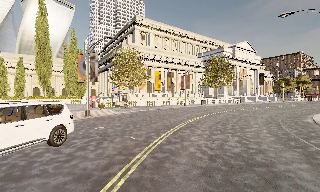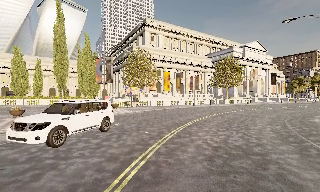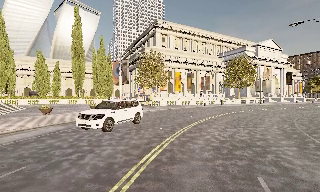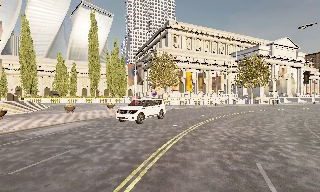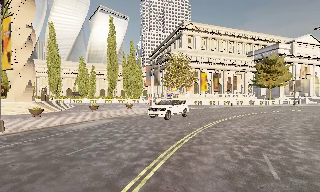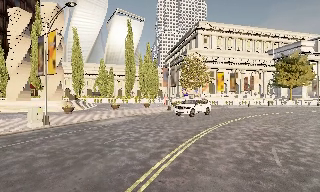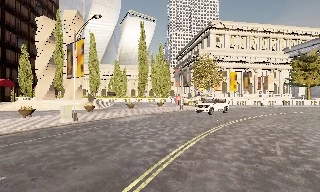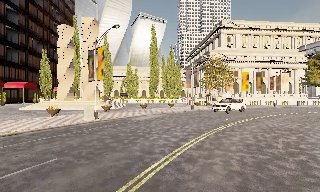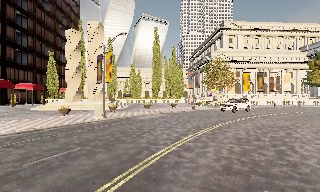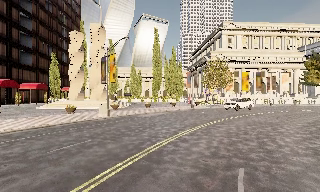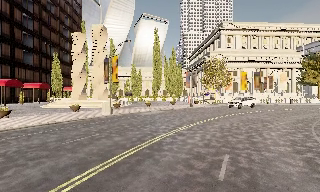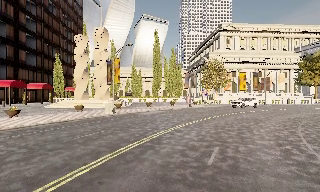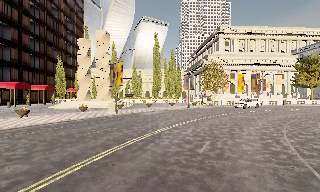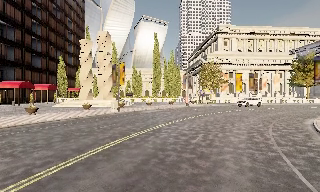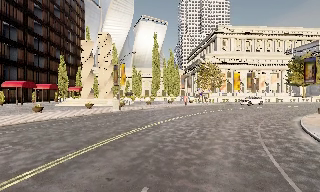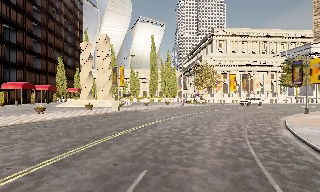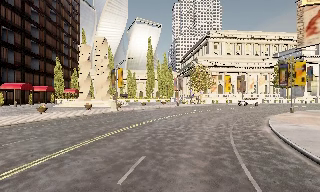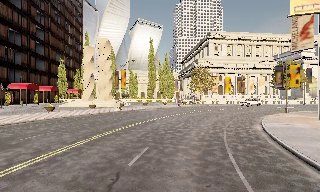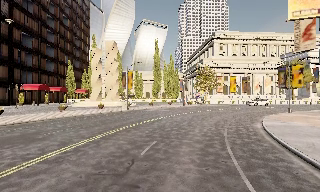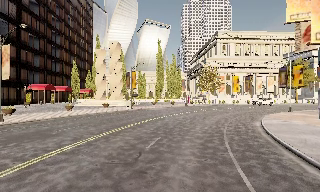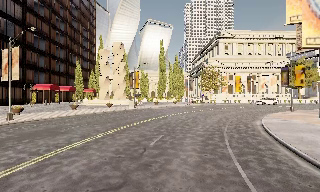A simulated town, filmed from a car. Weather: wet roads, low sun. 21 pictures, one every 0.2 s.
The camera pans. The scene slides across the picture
to the right.
The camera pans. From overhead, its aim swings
counterclockwise.
0.0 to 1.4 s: The camera swings to its left by about 30 degrees, and the scene slides to the right. It travels backward, about 9 m, so what stands in front gets smaller.
1.4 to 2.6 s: The camera travels backward, about 7 m, so what stands in front gets smaller.
2.6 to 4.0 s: The camera travels backward, about 7 m, so what stands in front gets smaller. It loses speed.
The film runs backward here.
